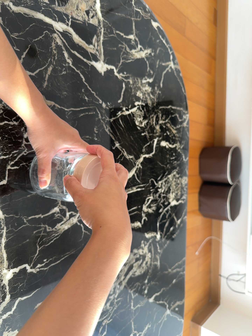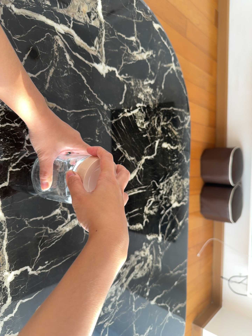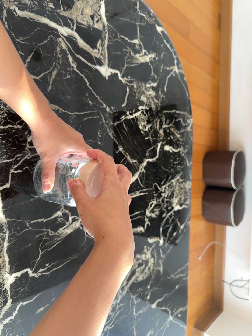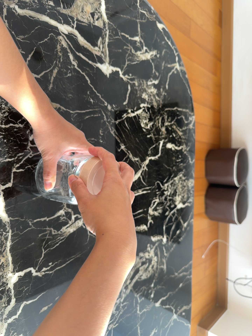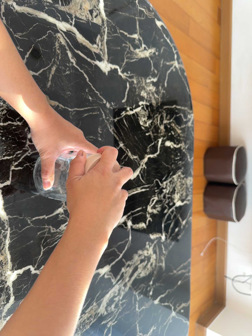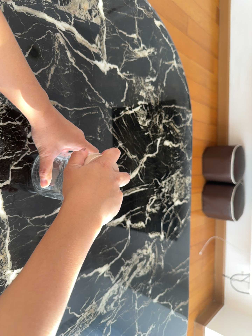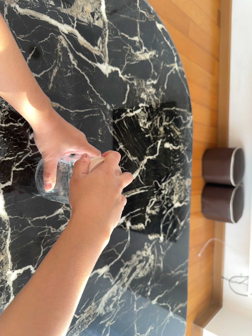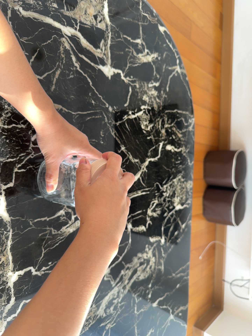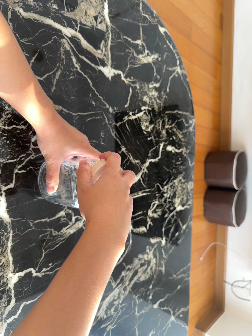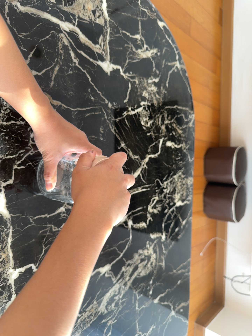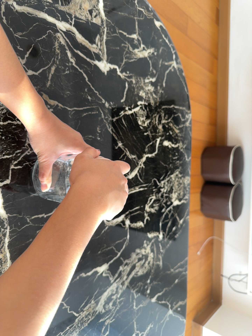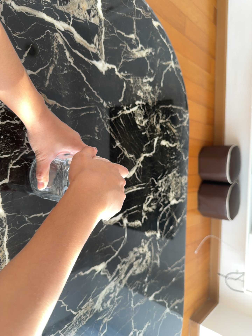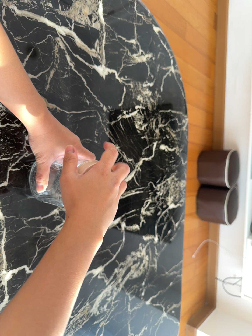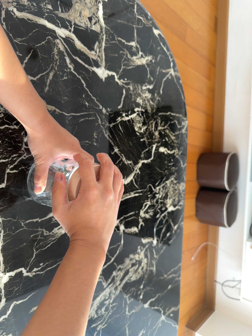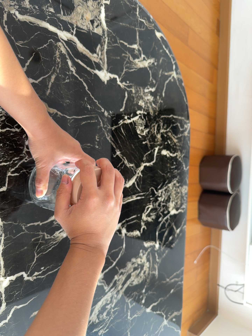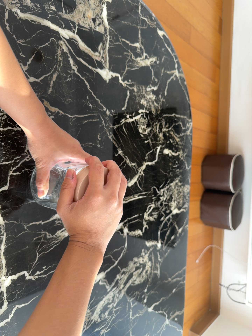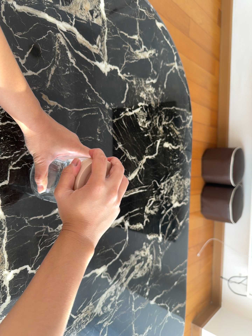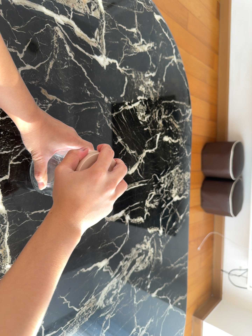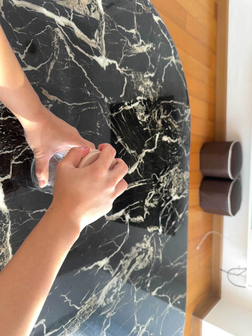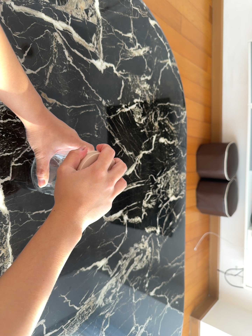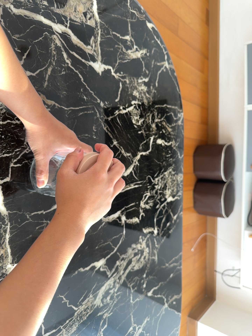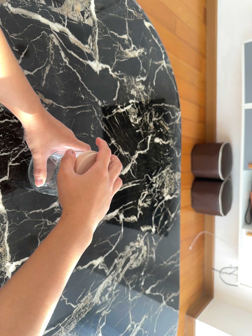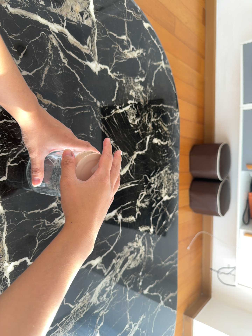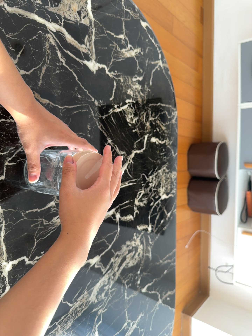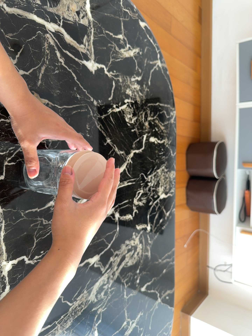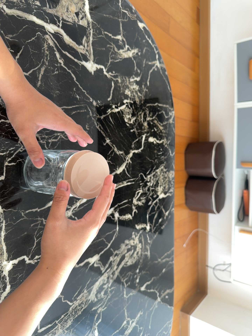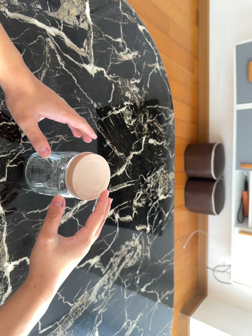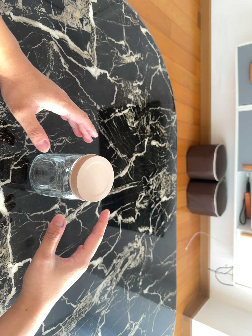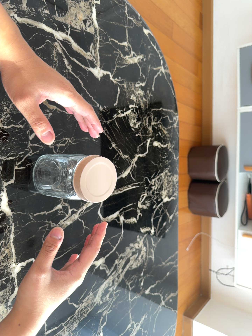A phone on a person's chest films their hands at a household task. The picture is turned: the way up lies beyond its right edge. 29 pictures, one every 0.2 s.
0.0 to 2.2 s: The camera keeps its place and its aim.
2.2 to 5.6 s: The camera shifts only a little, or ends up much as it began.
The film runs forward here.
